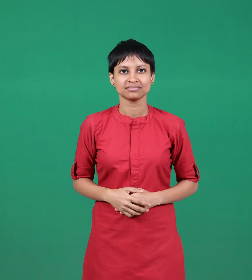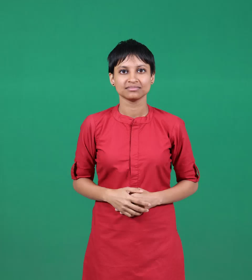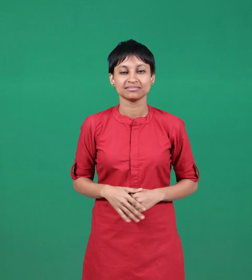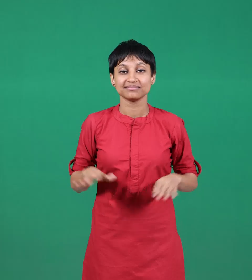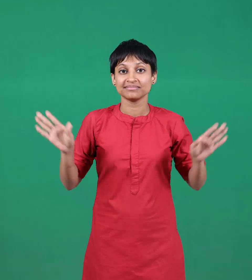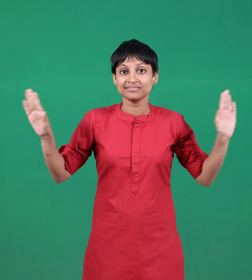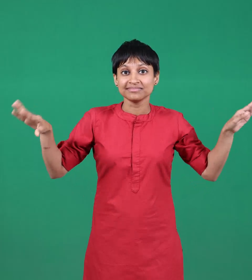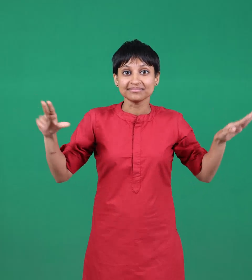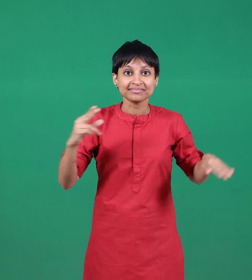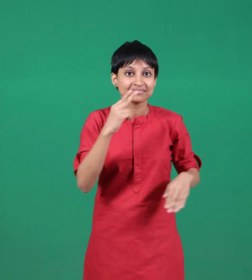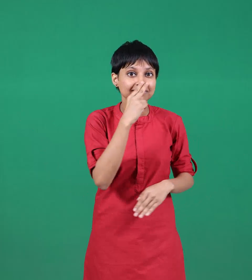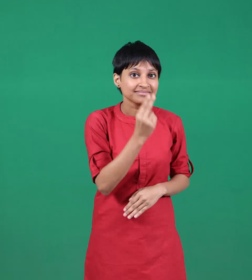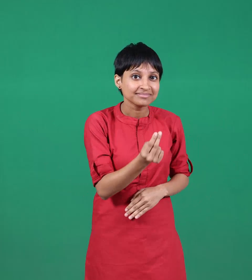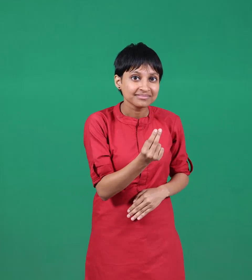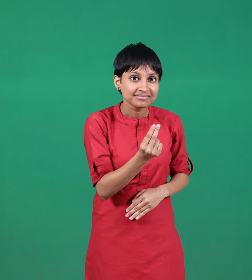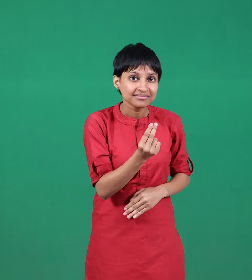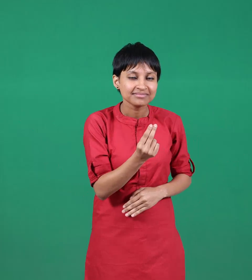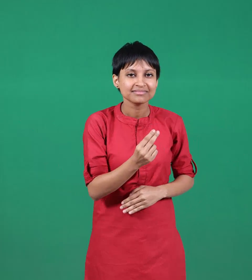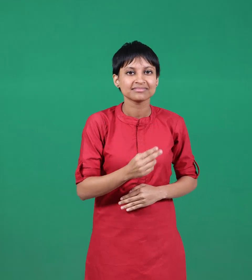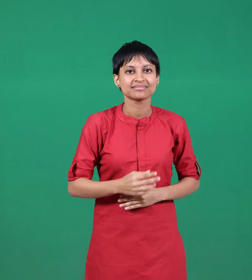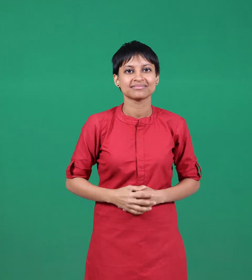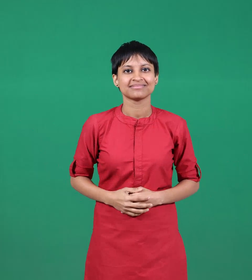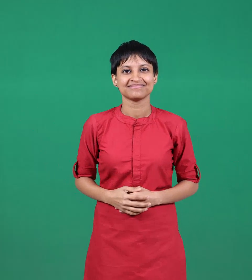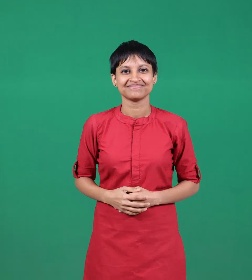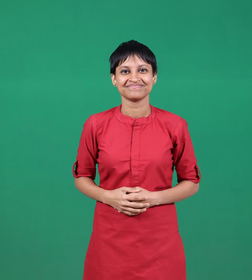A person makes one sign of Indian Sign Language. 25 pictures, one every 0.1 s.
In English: beak
